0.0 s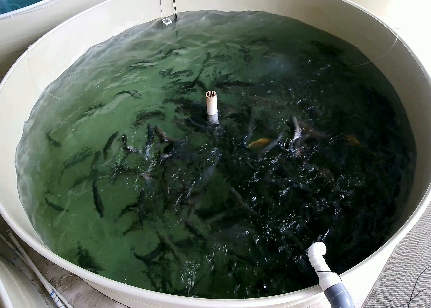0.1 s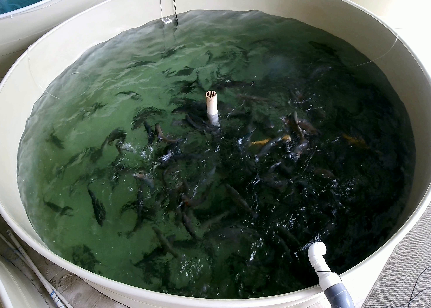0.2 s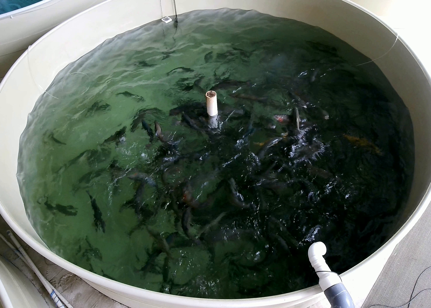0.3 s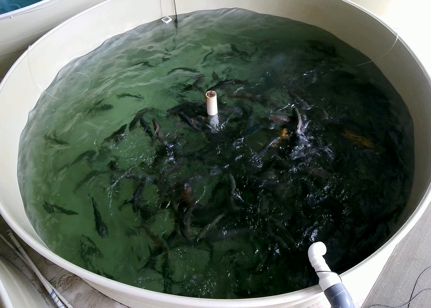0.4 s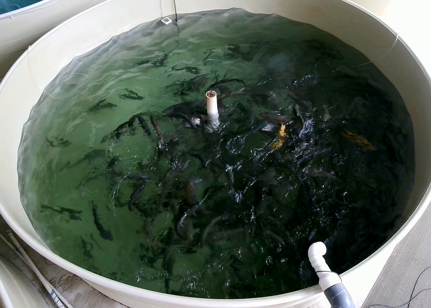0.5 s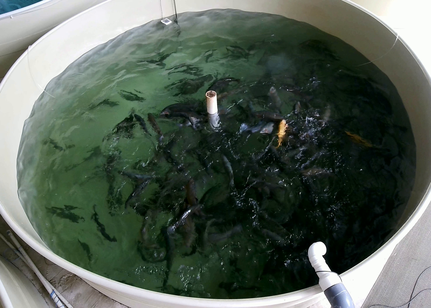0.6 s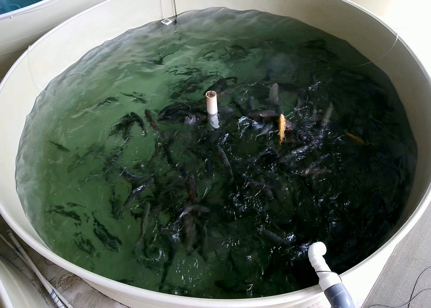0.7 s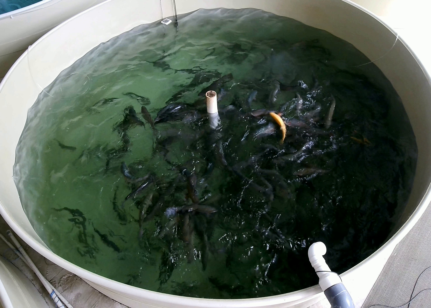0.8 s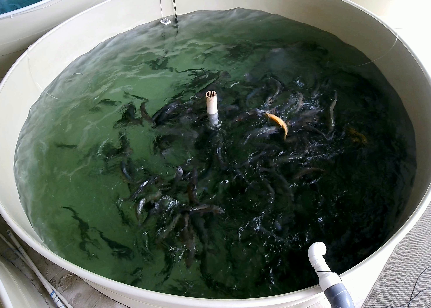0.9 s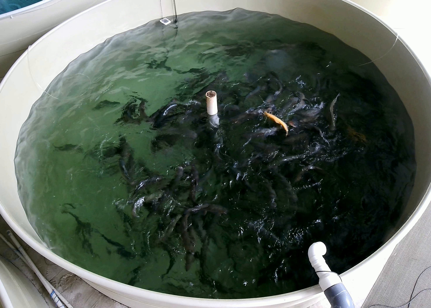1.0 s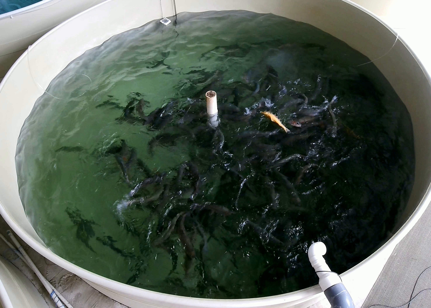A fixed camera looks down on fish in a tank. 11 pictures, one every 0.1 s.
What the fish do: Weak feeding.
